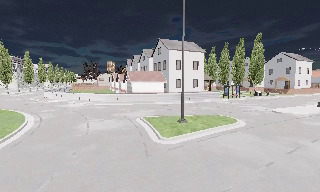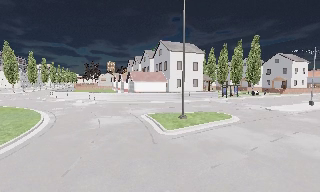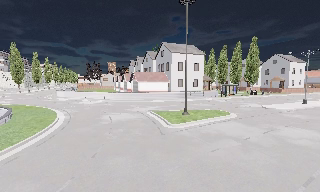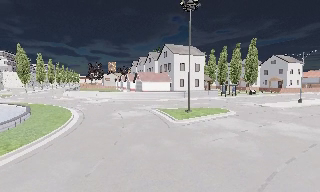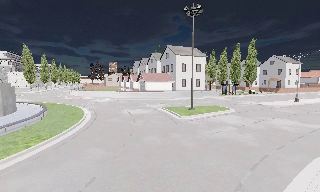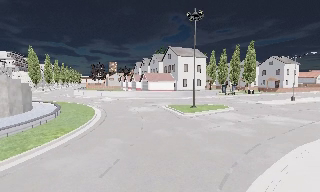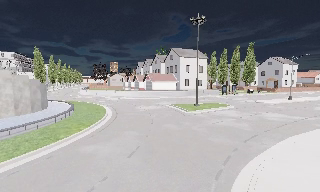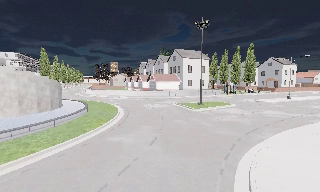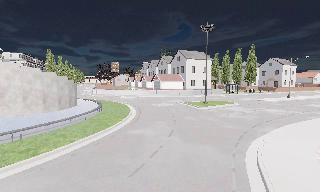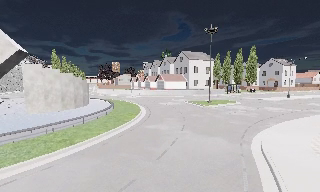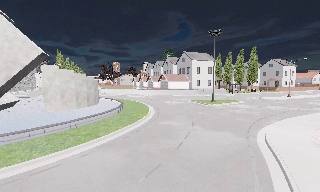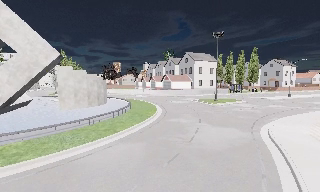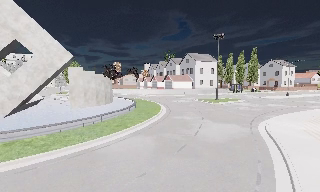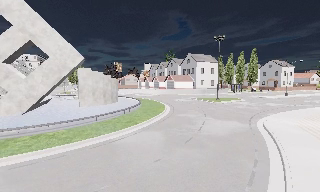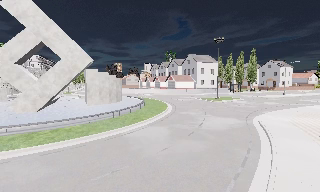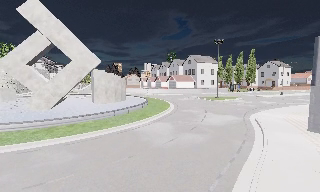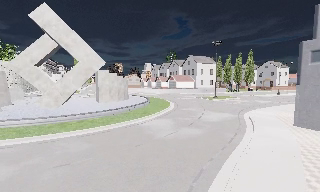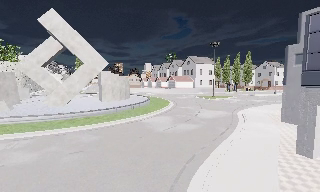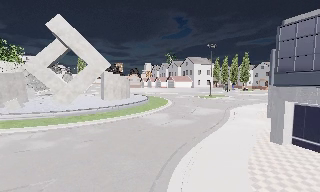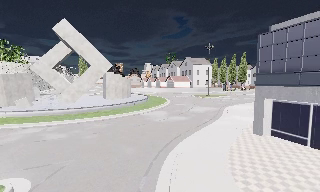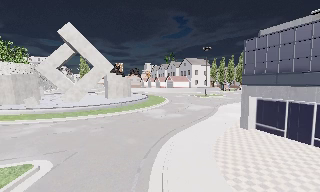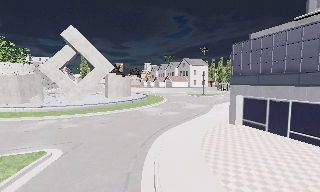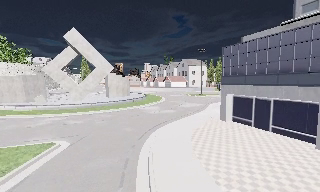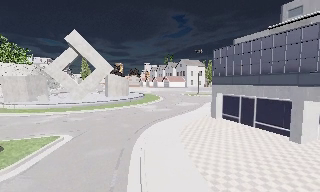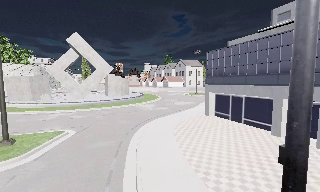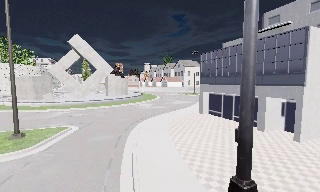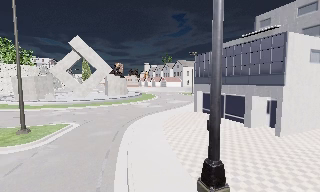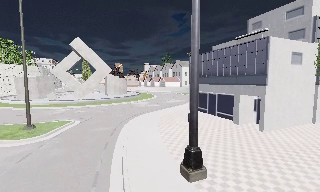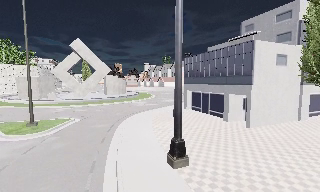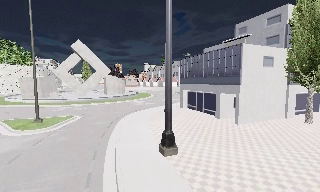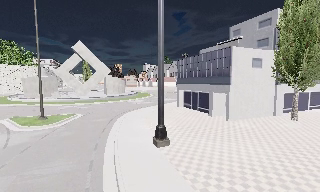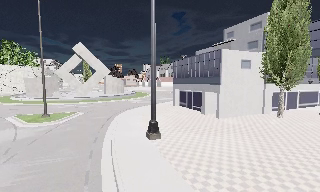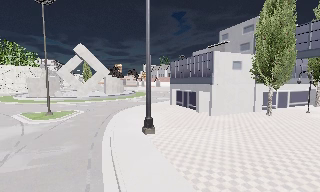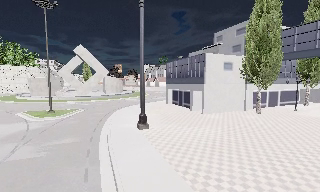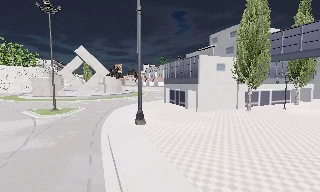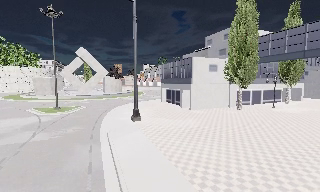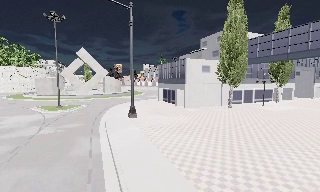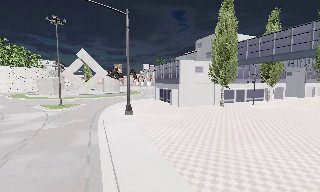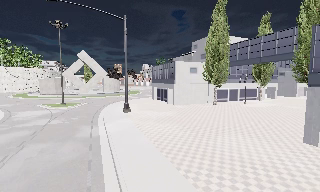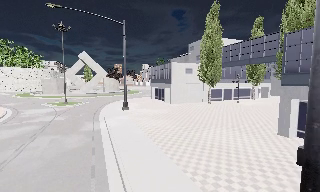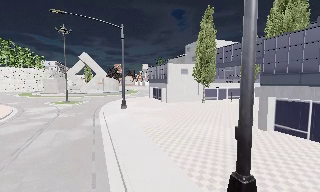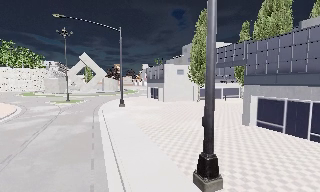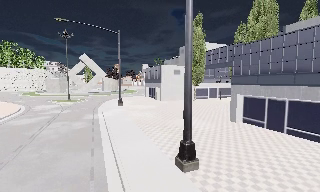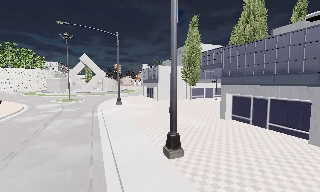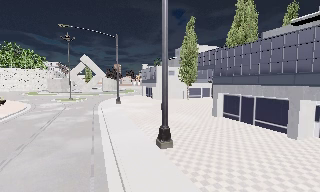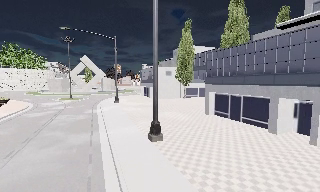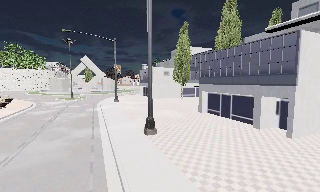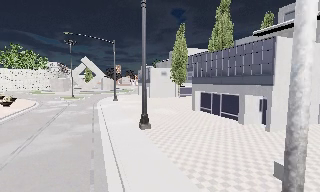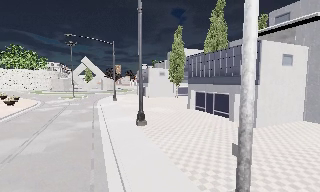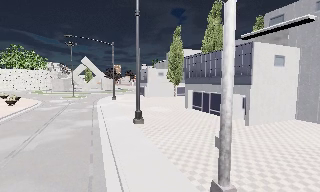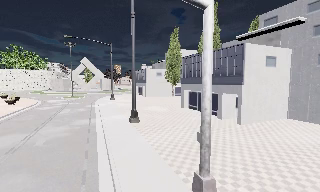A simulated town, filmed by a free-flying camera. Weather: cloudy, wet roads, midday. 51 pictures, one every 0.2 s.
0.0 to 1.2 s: The camera travels backward, about 10 m, so what stands in front gets smaller.
1.2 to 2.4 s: The camera travels backward and to its left, about 9 m, so what stands in front gets smaller.
2.4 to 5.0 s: The camera travels backward, about 16 m, so what stands in front gets smaller.
5.0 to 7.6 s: The camera travels backward and to its right, about 15 m, so what stands in front gets smaller.
7.6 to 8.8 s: The camera travels backward, about 8 m, so what stands in front gets smaller.
8.8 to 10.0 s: The camera travels backward and to its right, about 6 m, so what stands in front gets smaller. It loses speed.
The film runs backward here.
